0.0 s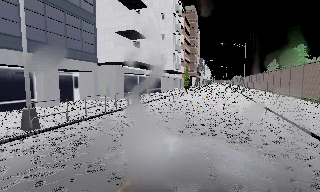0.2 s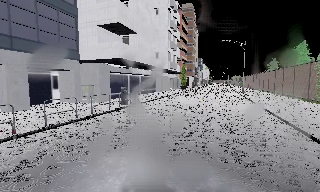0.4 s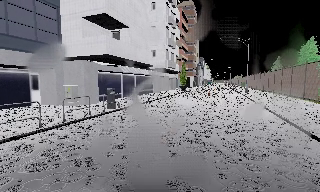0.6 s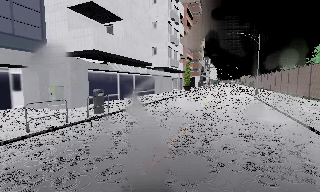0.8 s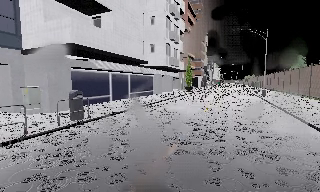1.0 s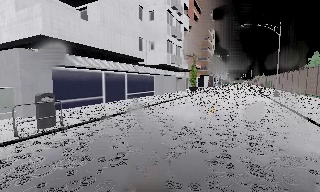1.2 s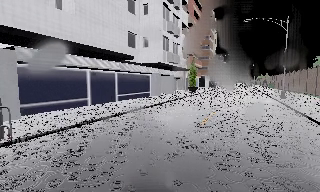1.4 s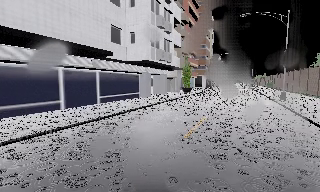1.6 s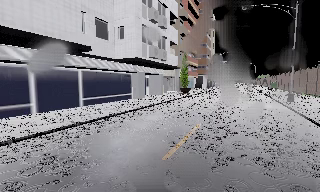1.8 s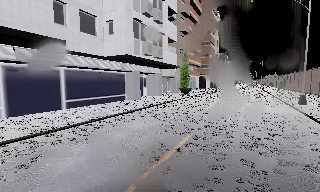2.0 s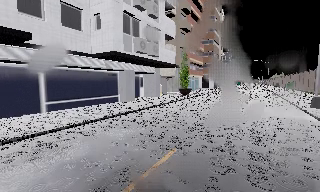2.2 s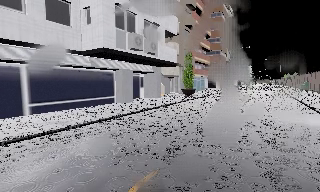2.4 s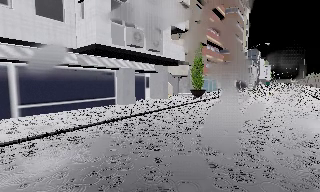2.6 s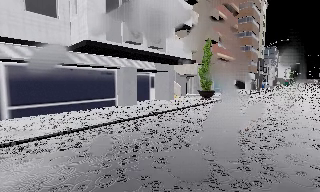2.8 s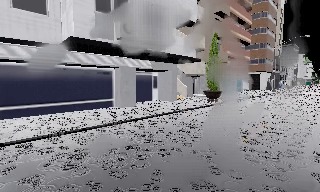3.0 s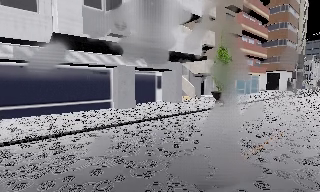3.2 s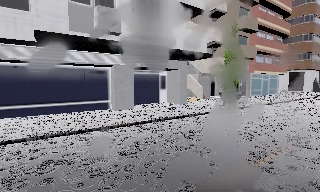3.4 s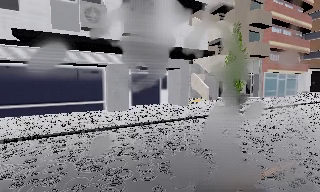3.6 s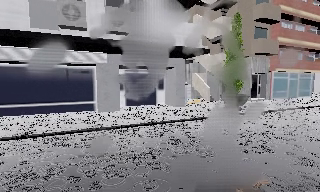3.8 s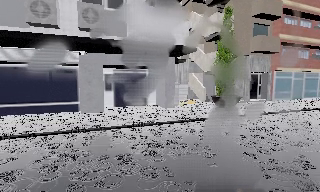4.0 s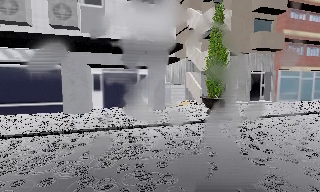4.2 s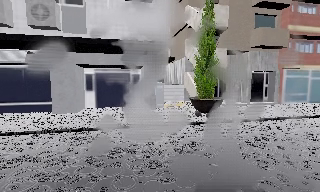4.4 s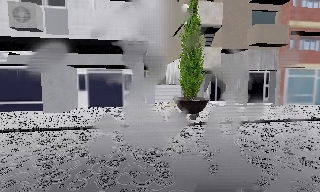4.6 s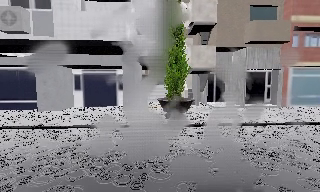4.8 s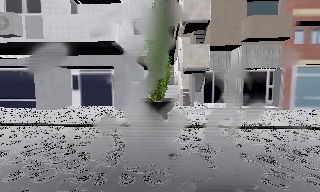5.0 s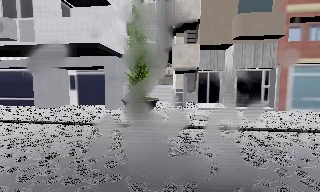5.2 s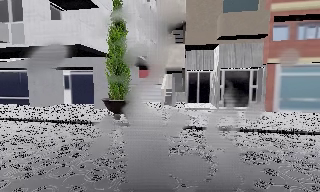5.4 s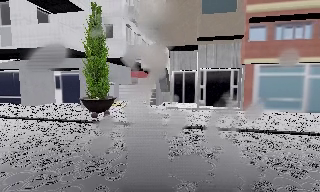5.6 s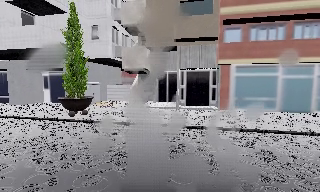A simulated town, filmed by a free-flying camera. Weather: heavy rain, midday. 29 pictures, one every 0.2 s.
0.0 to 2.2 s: The camera pans to its left, which is counterclockwise from overhead, by about 15 degrees. It travels forward and to its right, about 16 m, so what stands in front looms larger.
2.2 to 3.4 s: The camera pans to its left, which is counterclockwise from overhead, by about 30 degrees. It travels to its right and forward, about 7 m.
3.4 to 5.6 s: The camera pans to its left, which is counterclockwise from overhead, by about 40 degrees. It travels to its right, about 13 m.
The film runs forward here.
